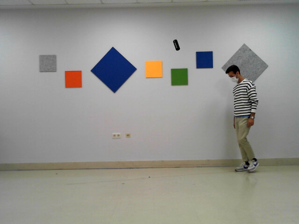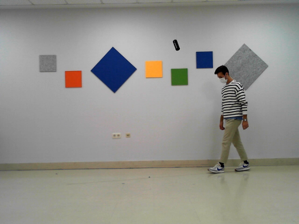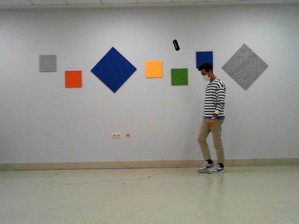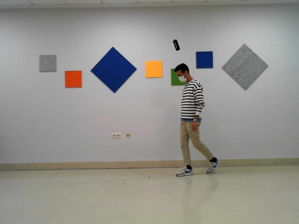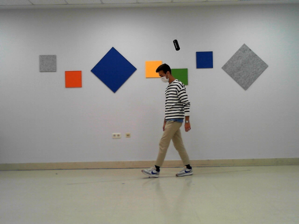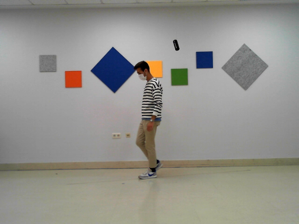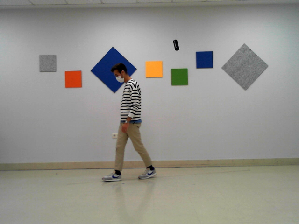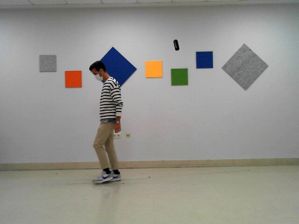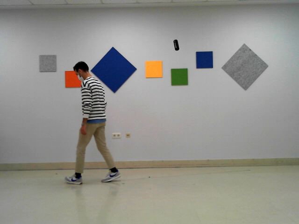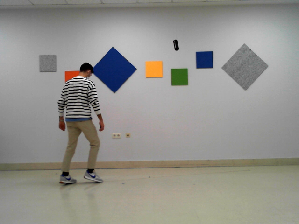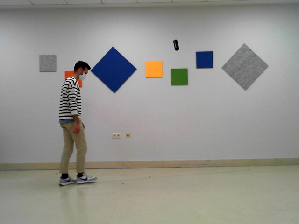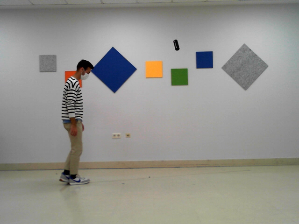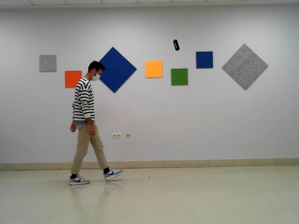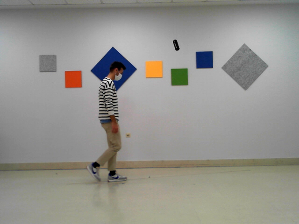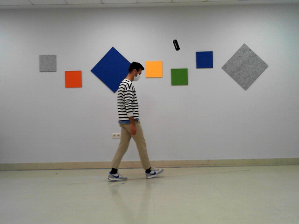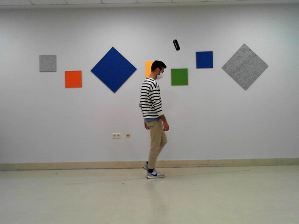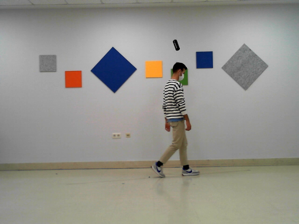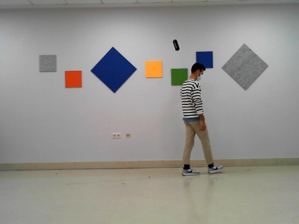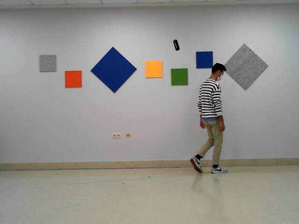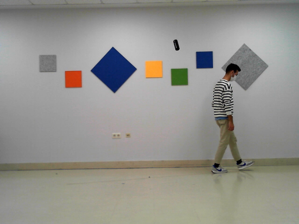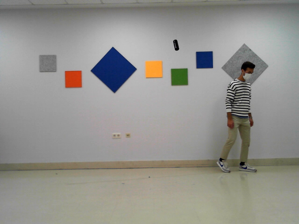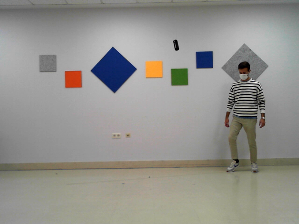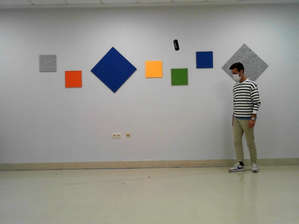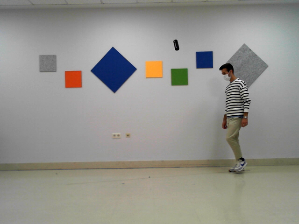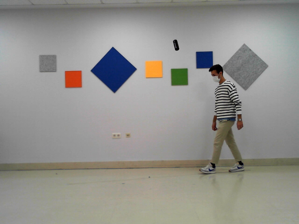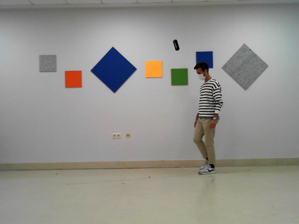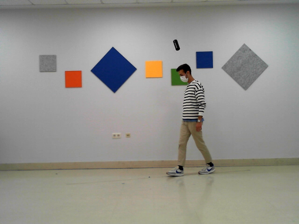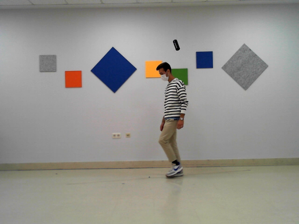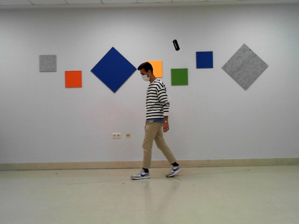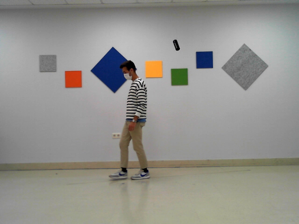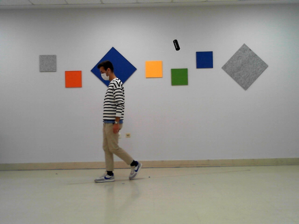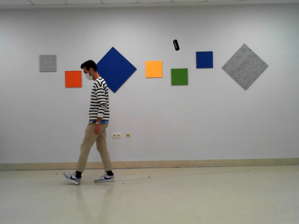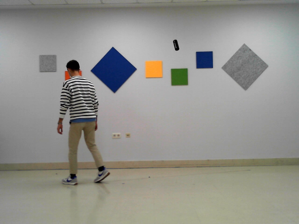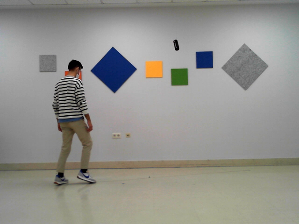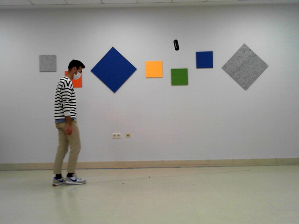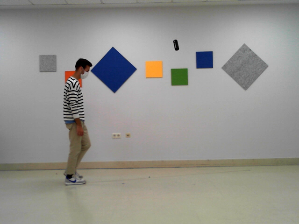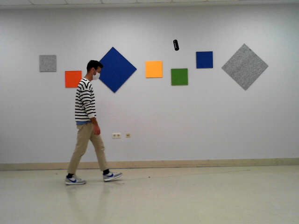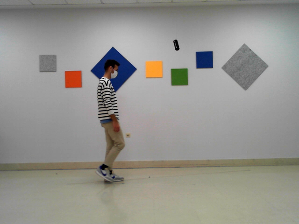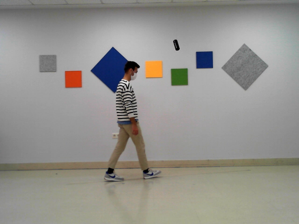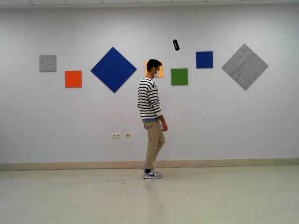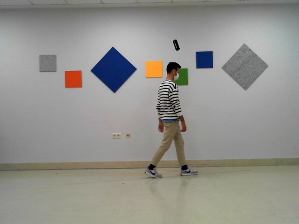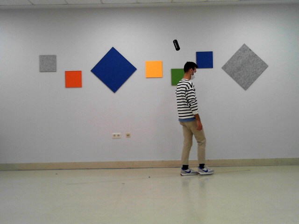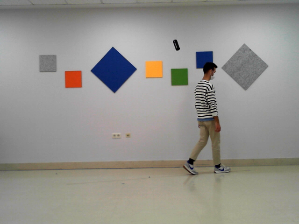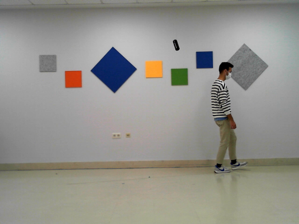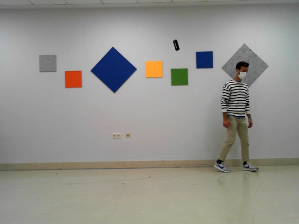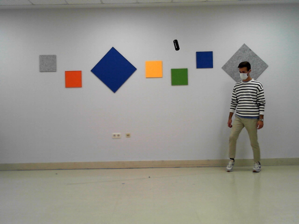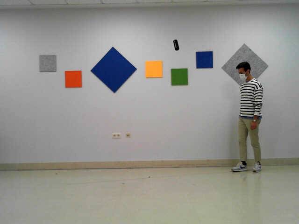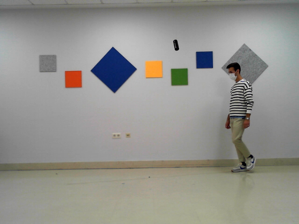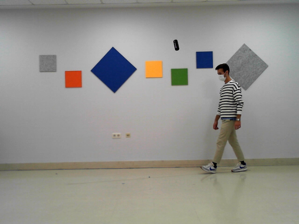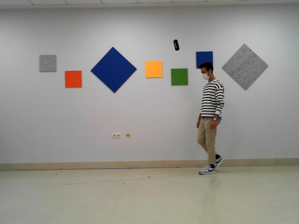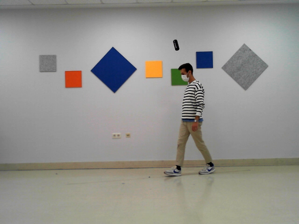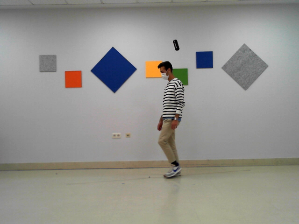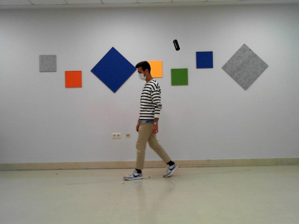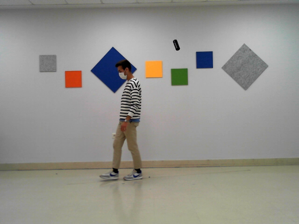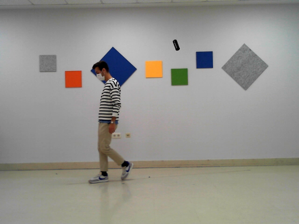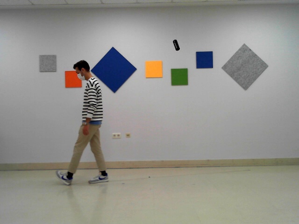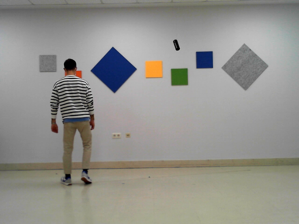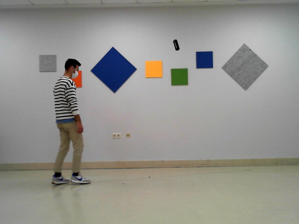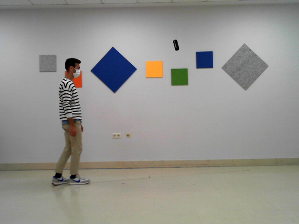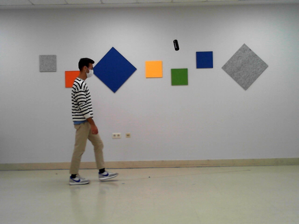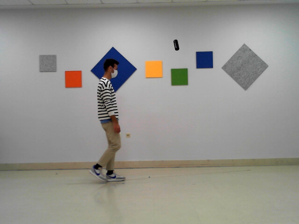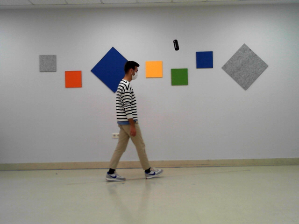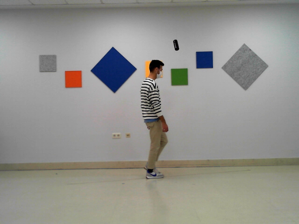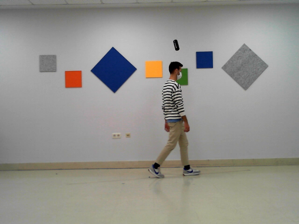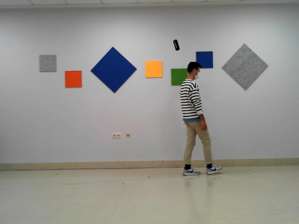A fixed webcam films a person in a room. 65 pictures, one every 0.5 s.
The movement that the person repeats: Walk along a line.
